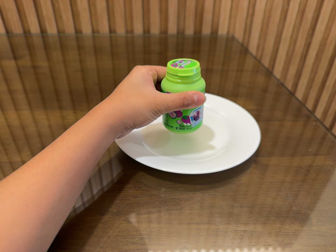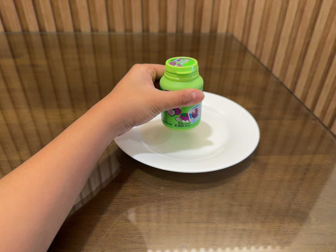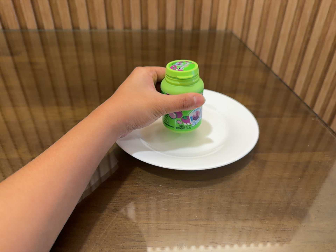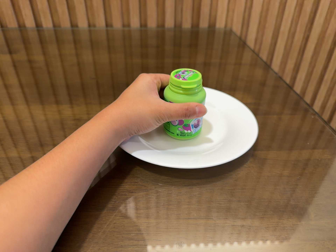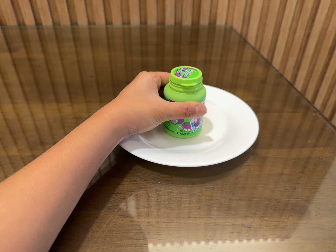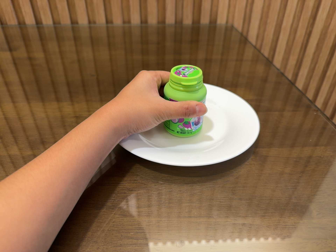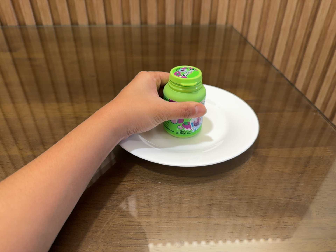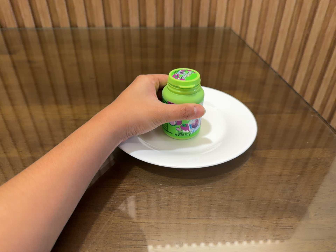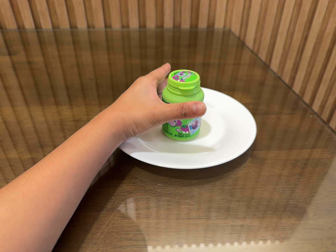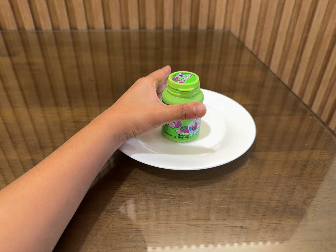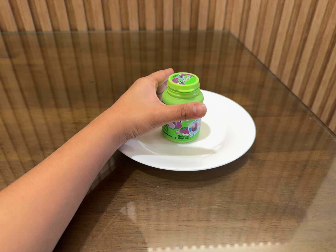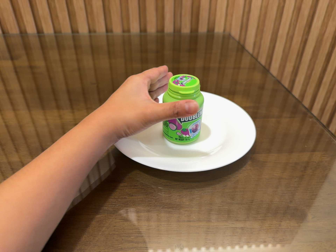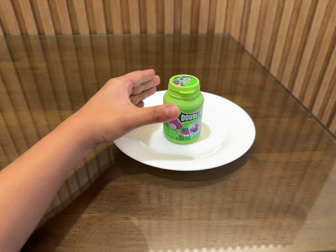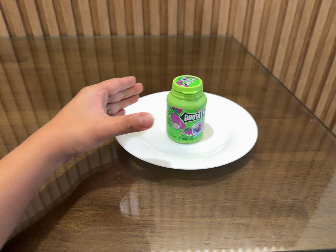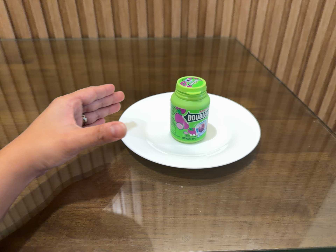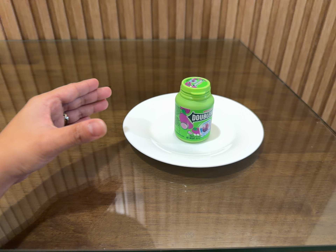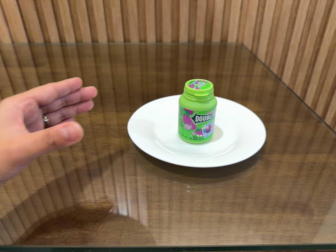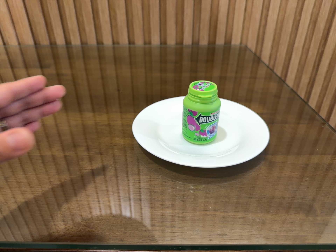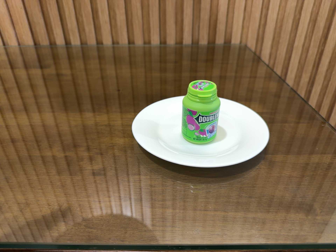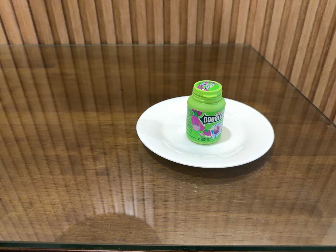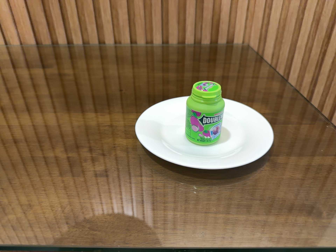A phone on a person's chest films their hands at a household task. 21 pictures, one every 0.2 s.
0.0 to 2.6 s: The camera shifts only a little, or ends up much as it began.
2.6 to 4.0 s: The camera shifts only a little, or ends up much as it began.
The film runs forward here.
